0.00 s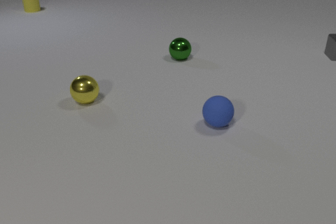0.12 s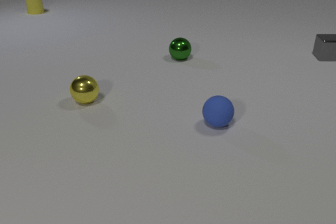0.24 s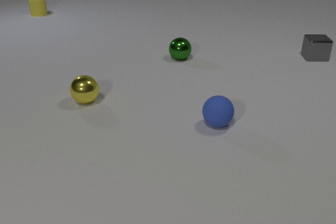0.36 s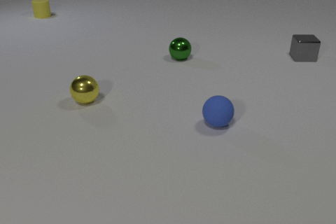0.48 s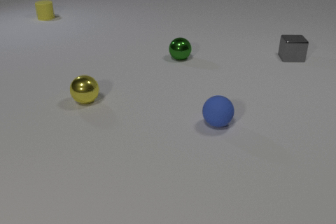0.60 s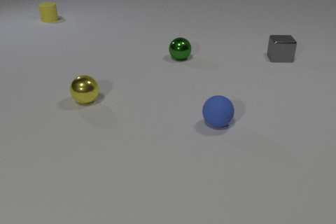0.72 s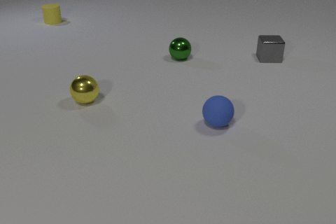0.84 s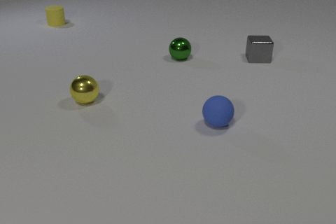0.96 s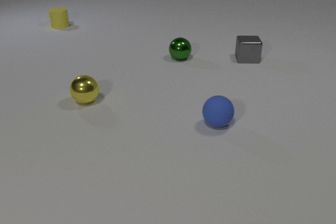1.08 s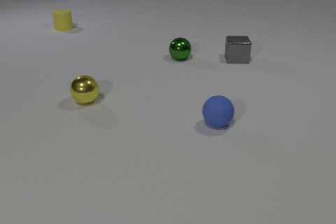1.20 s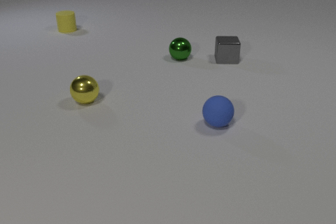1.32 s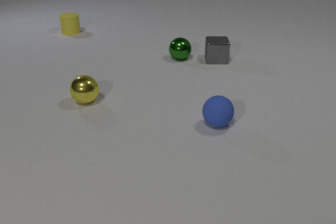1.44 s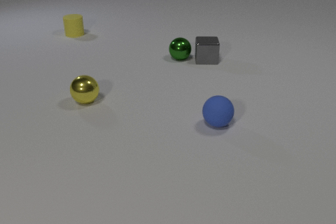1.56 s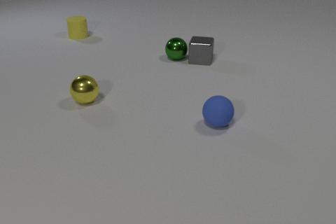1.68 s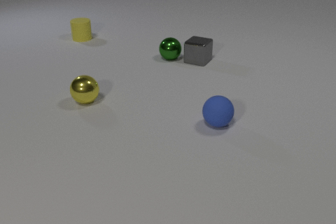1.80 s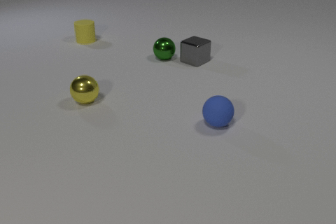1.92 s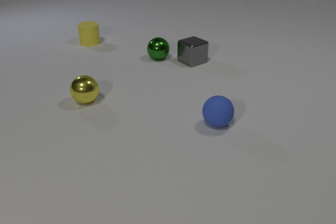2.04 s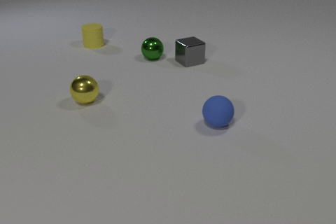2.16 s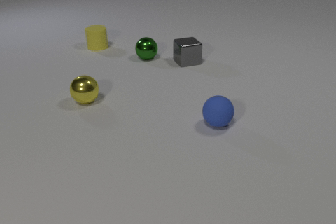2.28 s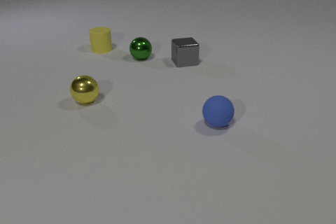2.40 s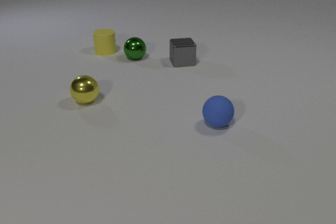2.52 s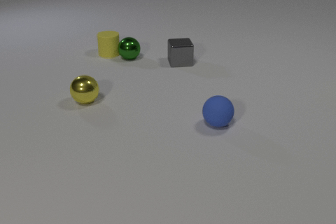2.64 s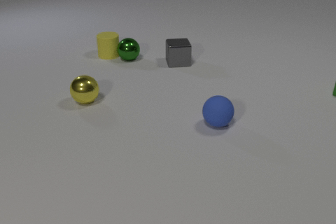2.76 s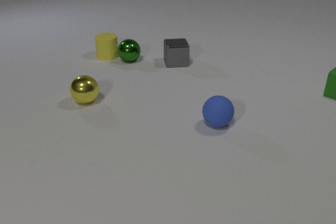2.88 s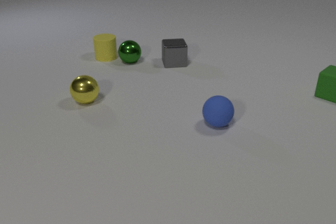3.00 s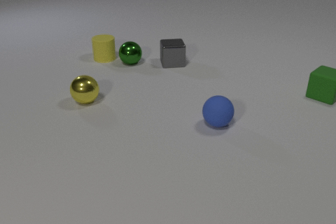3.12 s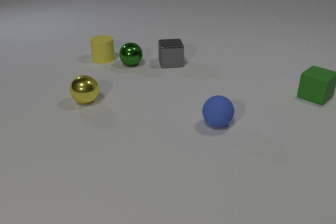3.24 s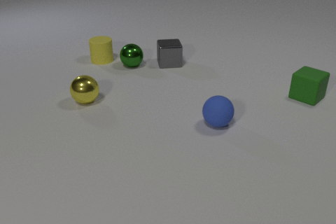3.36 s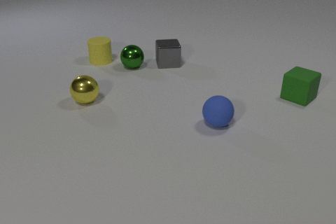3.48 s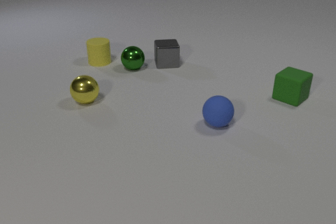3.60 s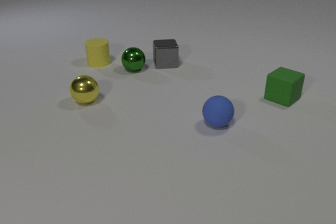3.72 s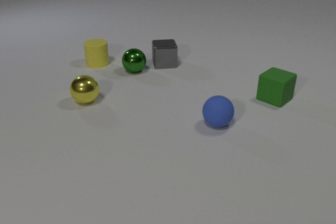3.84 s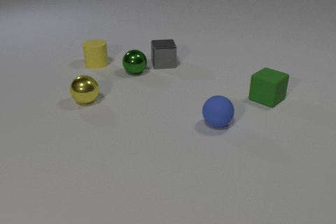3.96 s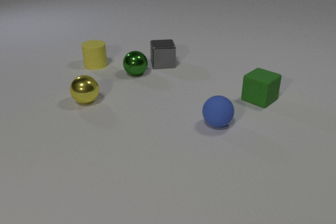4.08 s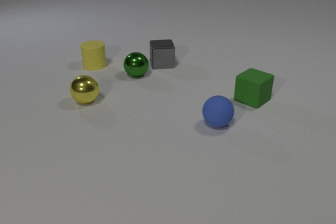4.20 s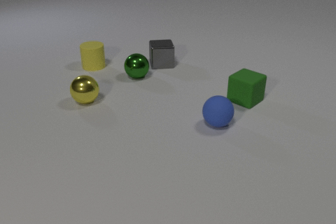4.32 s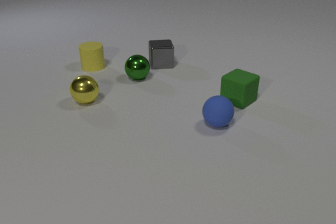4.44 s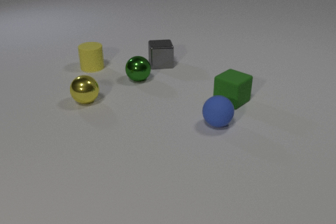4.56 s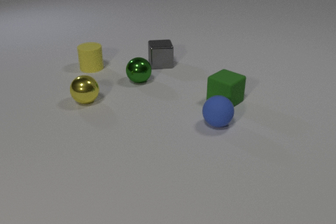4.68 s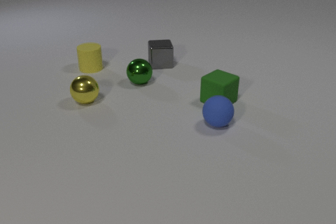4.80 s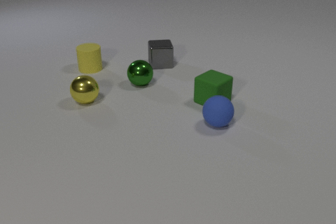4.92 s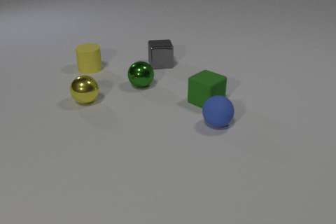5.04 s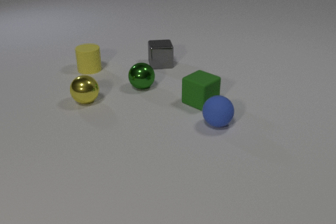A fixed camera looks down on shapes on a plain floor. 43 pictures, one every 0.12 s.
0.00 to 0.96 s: The gray metal cube slides to the left. The yellow rubber cylinder slides toward the camera.
0.96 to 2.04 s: The gray metal cube slides to the left, spins clockwise seen from above by about 60 degrees, its near face sliding to the left. The green metal sphere rolls to the left. The yellow rubber cylinder slides toward the camera and to the right. The gray metal cube and the green metal sphere collide.
2.04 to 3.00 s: The gray metal cube slides to the left, spins so that its near face slides to the left, clockwise seen from above. The green metal sphere rolls to the left and toward the camera. The yellow rubber cylinder slides toward the camera. The green rubber cube comes in at the right edge, slides to the left and toward the camera. The green metal sphere and the yellow rubber cylinder collide.
3.00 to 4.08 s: The gray metal cube slides to the left. The green metal sphere rolls toward the camera. The yellow rubber cylinder slides toward the camera and to the left. The green rubber cube slides to the left and toward the camera.
4.08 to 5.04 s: The green metal sphere rolls toward the camera. The yellow rubber cylinder slides toward the camera and to the left. The green rubber cube slides to the left.
How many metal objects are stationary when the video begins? 2.
How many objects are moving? 4.
What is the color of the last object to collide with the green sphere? yellow.
